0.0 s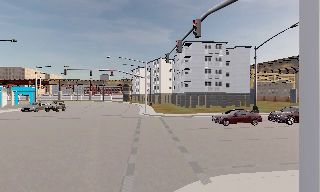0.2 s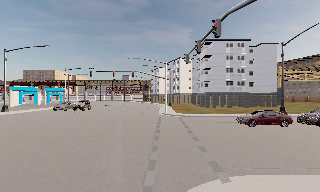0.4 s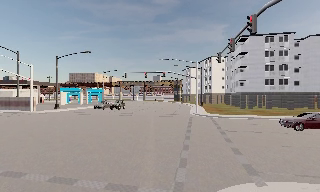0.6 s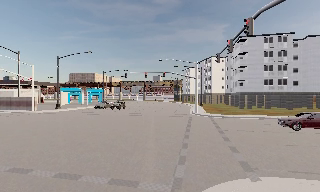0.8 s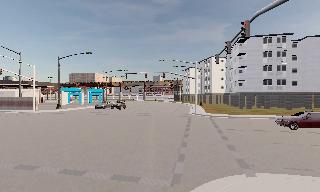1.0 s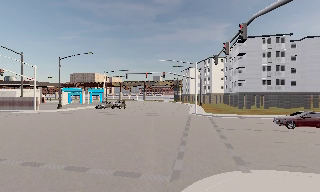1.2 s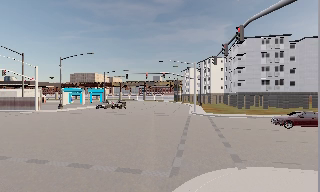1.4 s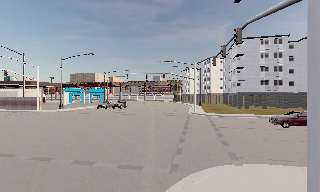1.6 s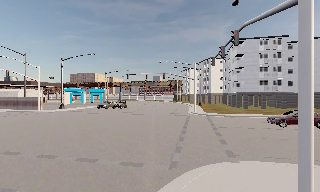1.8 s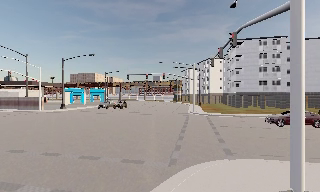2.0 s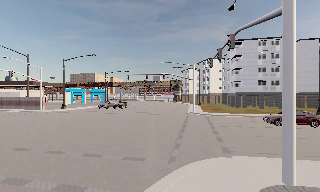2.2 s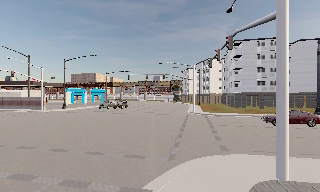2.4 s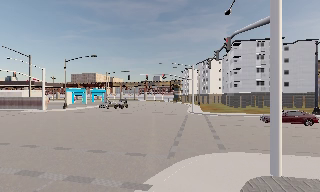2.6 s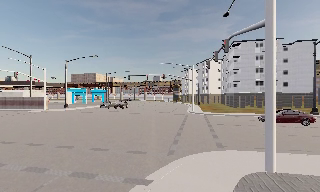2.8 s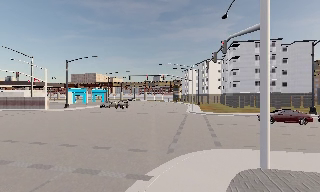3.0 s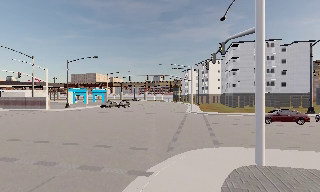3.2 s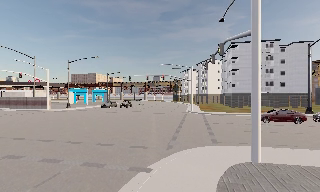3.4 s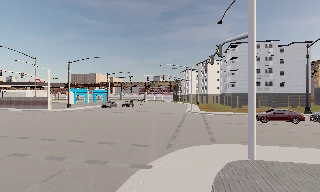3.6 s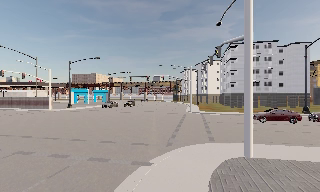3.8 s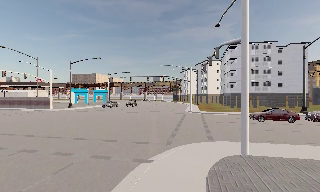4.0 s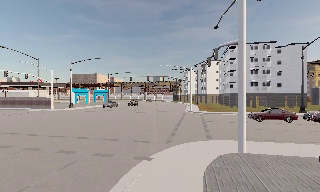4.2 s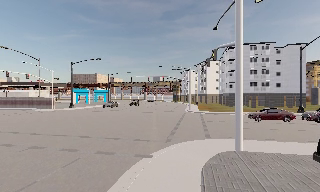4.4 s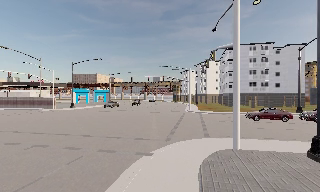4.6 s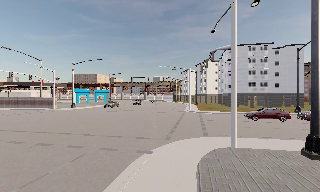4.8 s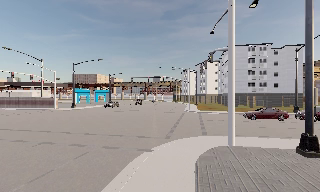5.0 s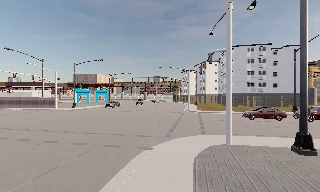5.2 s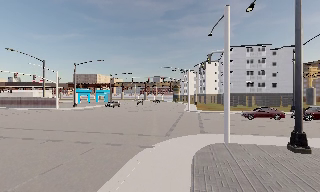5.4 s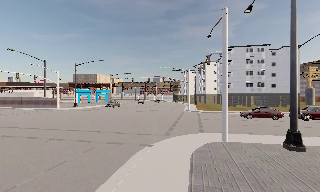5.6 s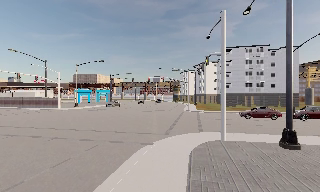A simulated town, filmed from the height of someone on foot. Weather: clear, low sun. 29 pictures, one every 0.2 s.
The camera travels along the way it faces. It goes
backward.
0.0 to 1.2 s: The camera pans to its left, which is counterclockwise from overhead, by about 20 degrees. It travels backward, about 1.5 m, so what stands in front gets smaller.
1.2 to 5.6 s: The camera travels backward, about 6 m, so what stands in front gets smaller.
The film runs backward here.
